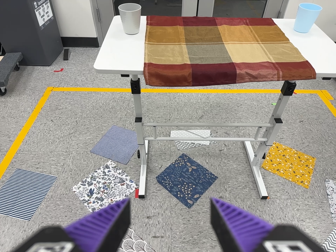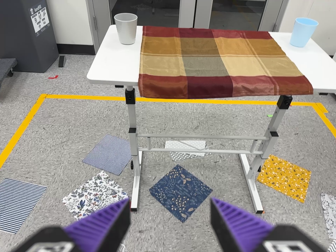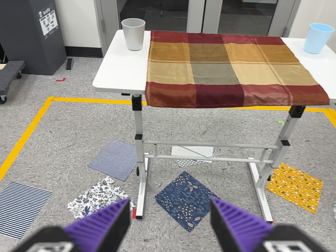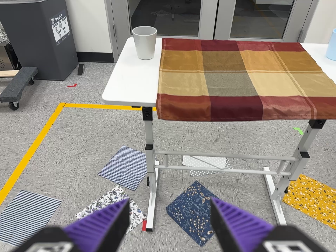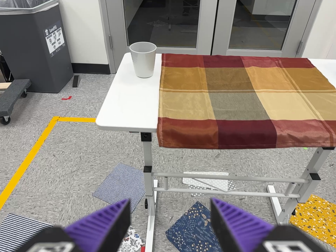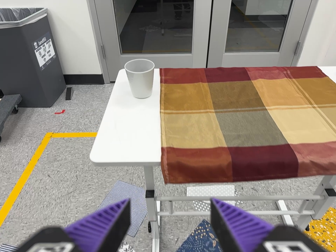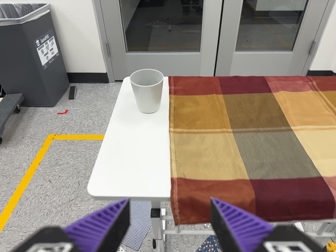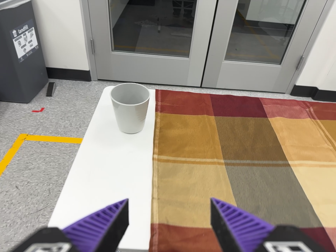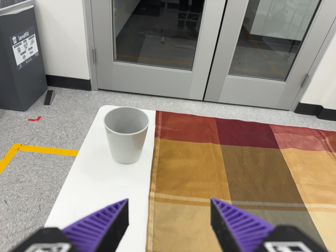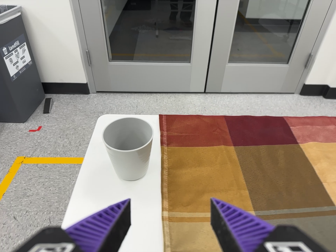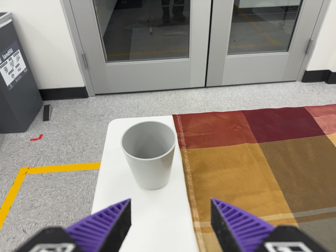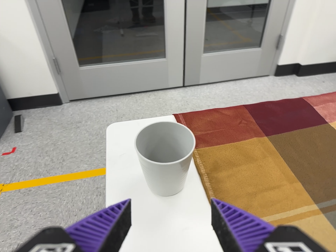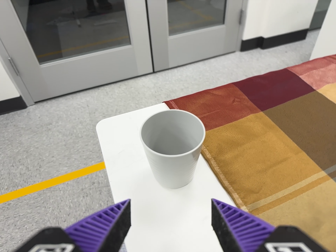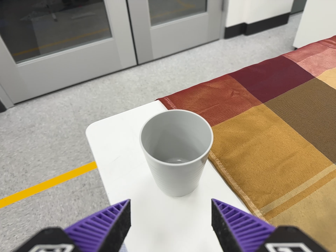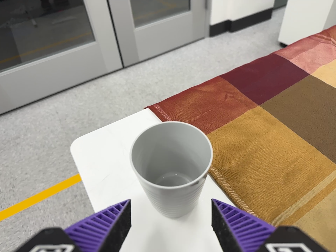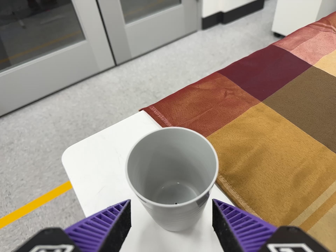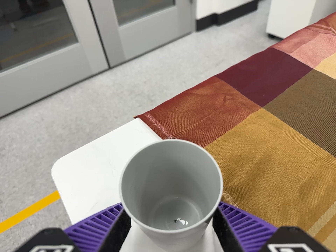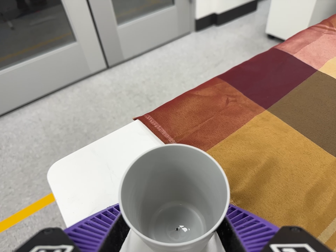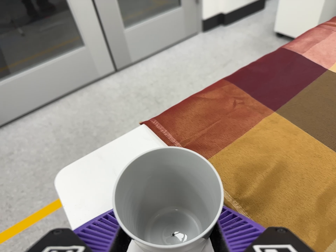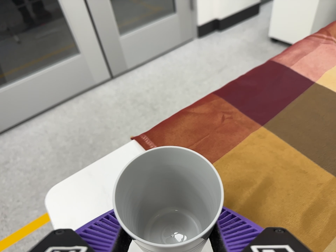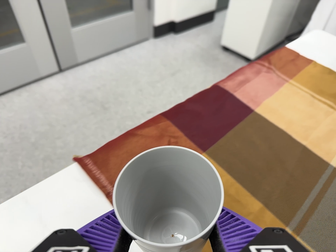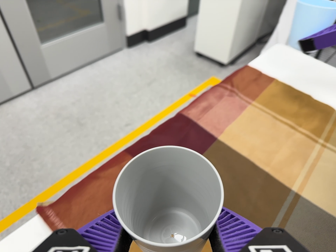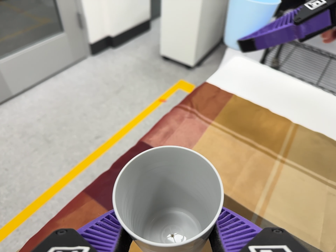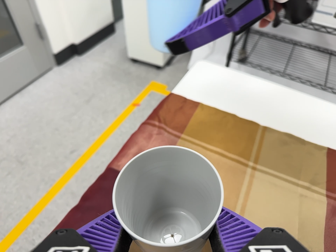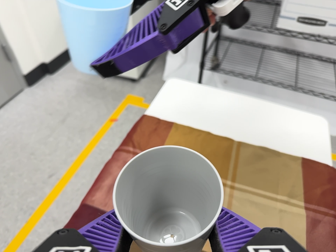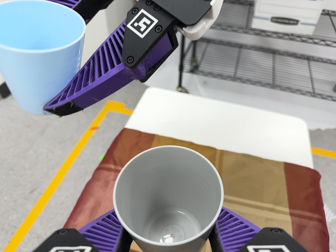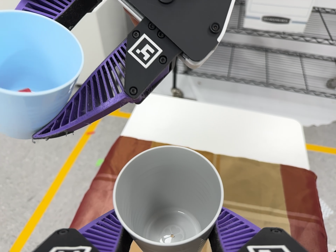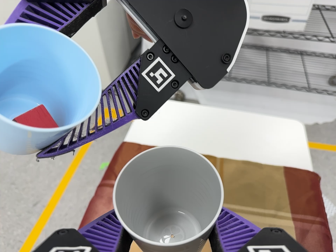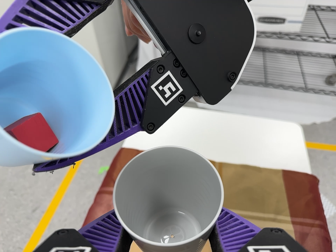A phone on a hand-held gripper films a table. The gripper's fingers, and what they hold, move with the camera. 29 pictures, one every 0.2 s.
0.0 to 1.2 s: The camera travels forward and toward the top of its view, about 38 cm, so what stands in front looms larger.
1.2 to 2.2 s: The camera travels forward, toward the top of its view and to its left, about 28 cm, so what stands in front looms larger. It rolls about its line of sight by about 10 degrees, and the scene rotates counterclockwise.
2.2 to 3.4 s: The camera pans to its right by about 15 degrees. It travels forward, to its left and toward the top of its view, about 16 cm, so what stands in front looms larger. It rolls about its line of sight by about 20 degrees, and the scene rotates counterclockwise.
3.4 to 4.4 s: The camera pans to its right by about 20 degrees. It travels toward the top of its view and to its right, about 18 cm, so close, fixed things drift downward. It rolls about its line of sight by about 10 degrees, and the scene rotates counterclockwise.
4.4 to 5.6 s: The scene slides to the left, as the camera pans about 15 degrees to its right. It travels toward the top of its view, about 14 cm, so close, fixed things drift downward. It rolls about its line of sight by about 20 degrees, and the scene rotates counterclockwise.
The film runs forward here.
